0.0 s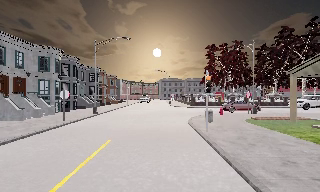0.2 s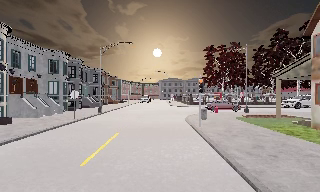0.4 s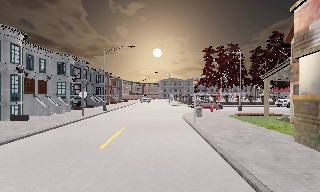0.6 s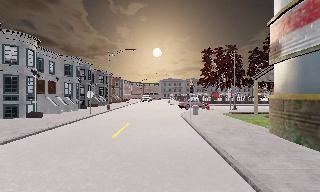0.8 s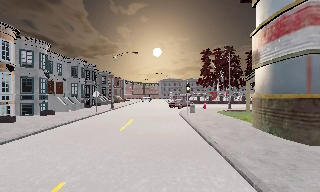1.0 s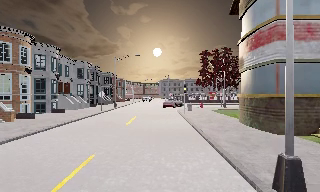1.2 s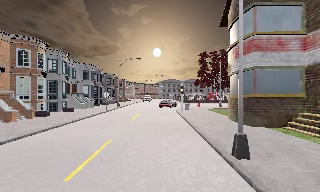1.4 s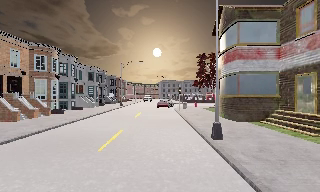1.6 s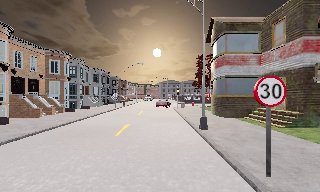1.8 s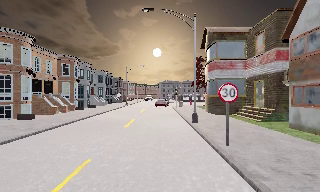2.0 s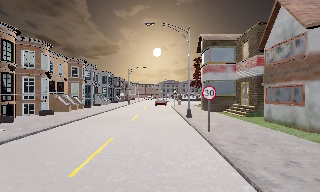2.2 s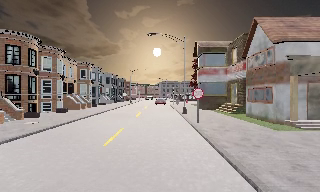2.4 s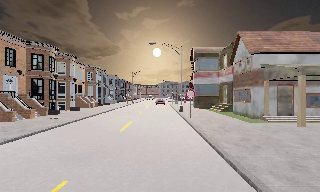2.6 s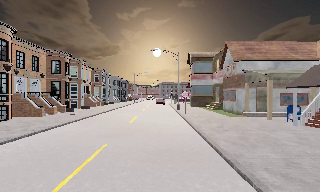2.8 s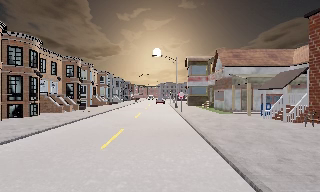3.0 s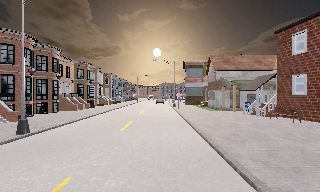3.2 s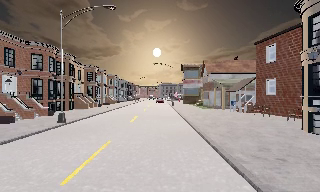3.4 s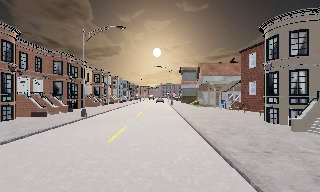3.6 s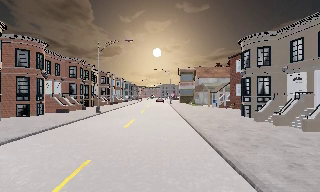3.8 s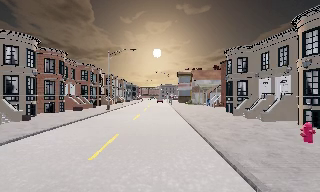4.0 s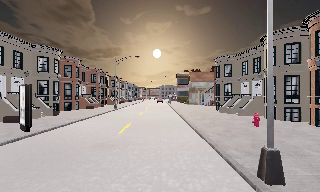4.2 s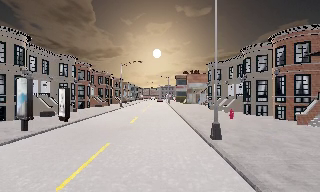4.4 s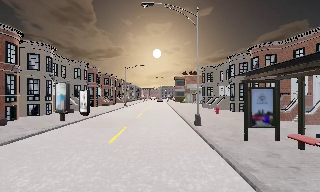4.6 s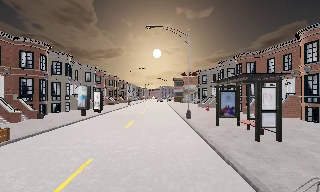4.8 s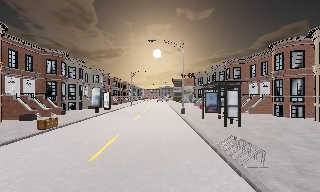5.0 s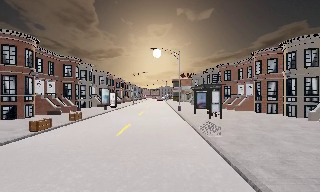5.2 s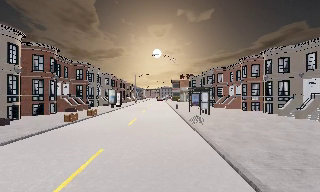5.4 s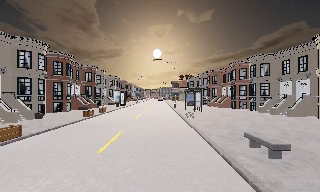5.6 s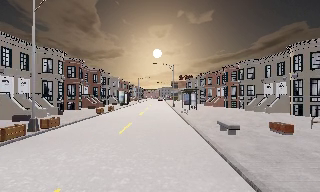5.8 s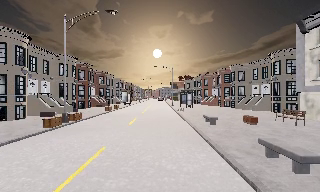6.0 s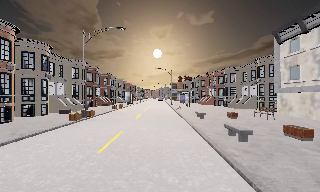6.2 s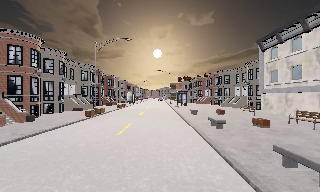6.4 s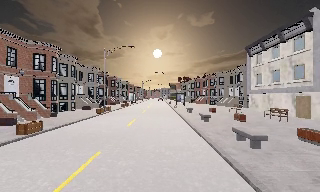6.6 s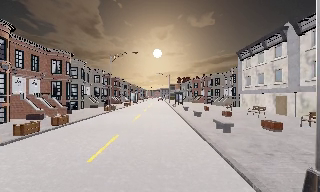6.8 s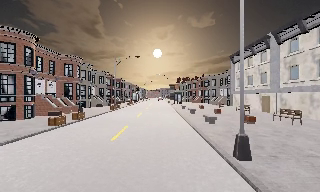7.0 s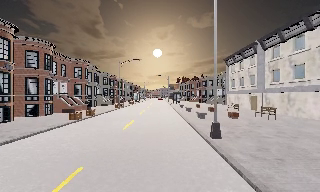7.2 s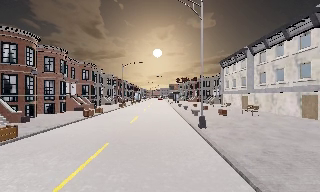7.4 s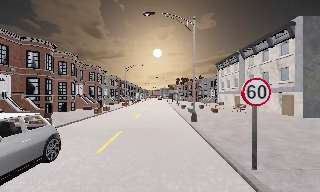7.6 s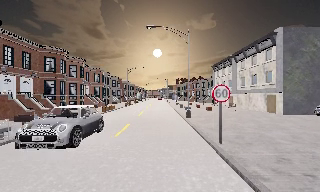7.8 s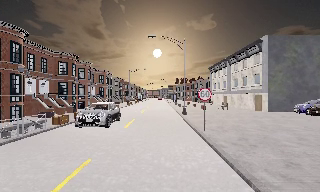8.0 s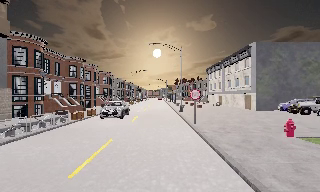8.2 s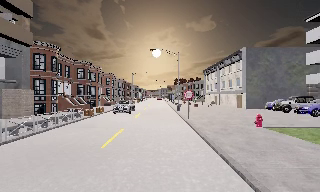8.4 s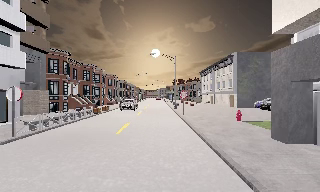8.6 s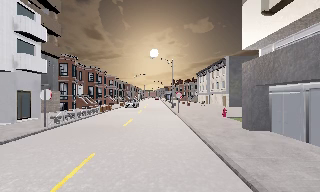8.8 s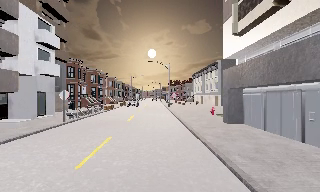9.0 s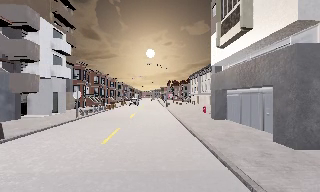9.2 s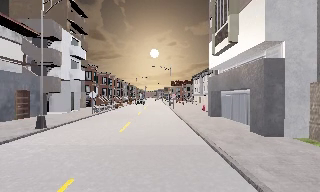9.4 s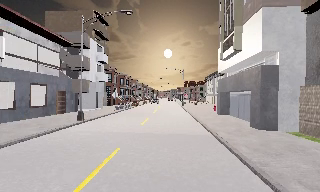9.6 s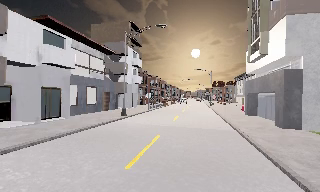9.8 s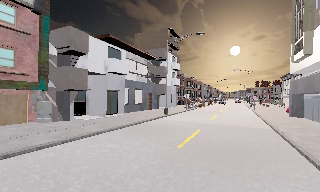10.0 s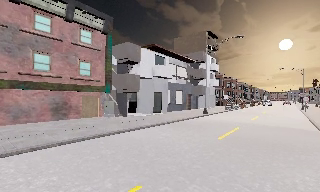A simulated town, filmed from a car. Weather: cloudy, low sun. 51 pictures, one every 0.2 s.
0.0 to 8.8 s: The camera travels backward, about 110 m, so what stands in front gets smaller.
8.8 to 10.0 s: The camera pans to its left, which is counterclockwise from overhead, by about 40 degrees. It travels backward, about 12 m.
The film runs backward here.
